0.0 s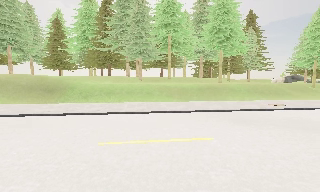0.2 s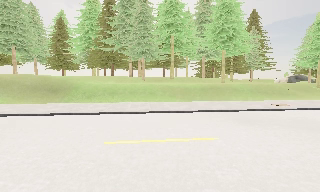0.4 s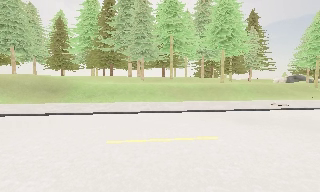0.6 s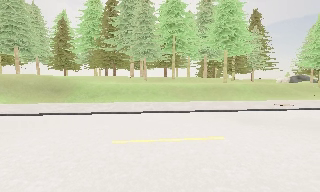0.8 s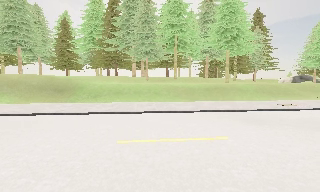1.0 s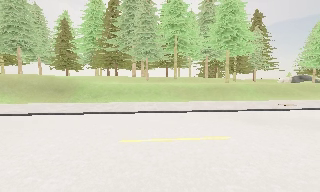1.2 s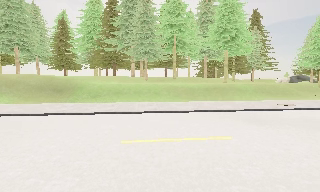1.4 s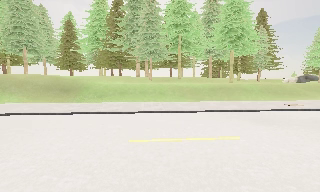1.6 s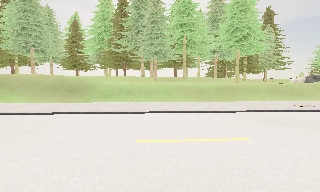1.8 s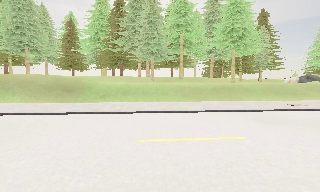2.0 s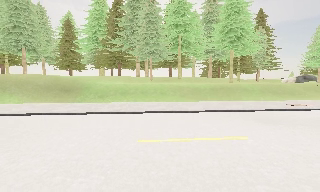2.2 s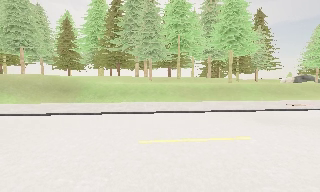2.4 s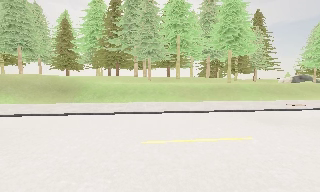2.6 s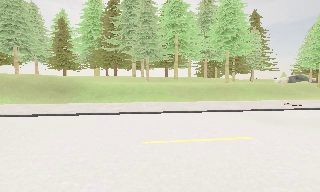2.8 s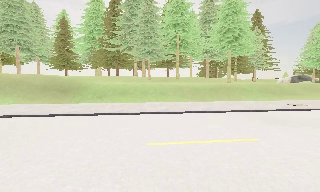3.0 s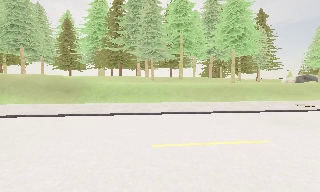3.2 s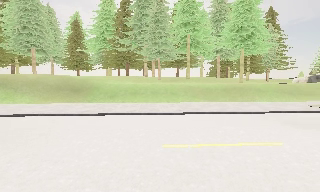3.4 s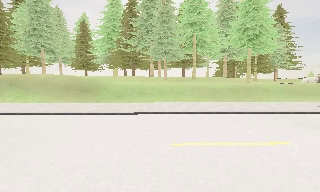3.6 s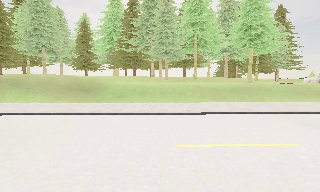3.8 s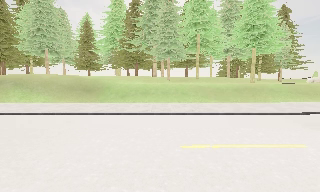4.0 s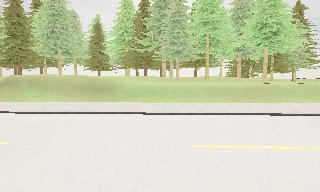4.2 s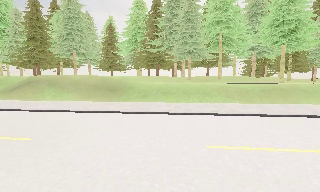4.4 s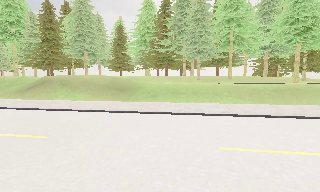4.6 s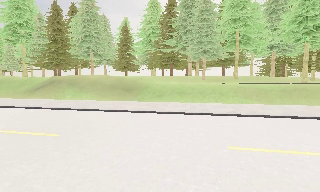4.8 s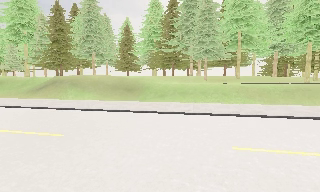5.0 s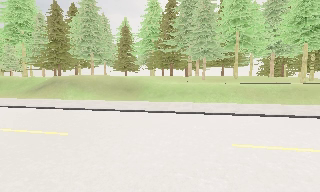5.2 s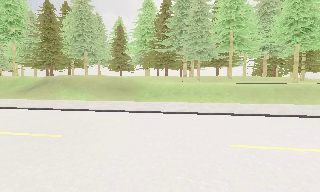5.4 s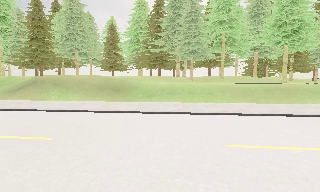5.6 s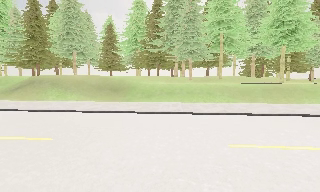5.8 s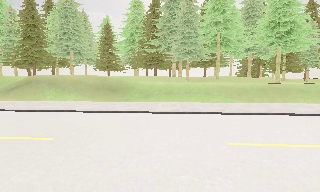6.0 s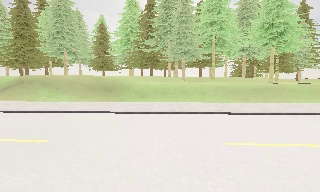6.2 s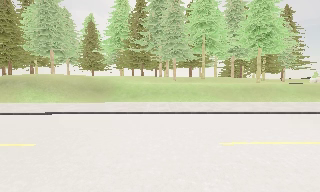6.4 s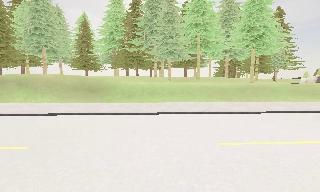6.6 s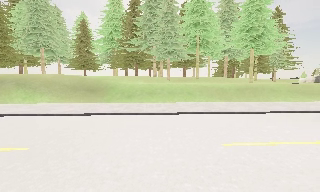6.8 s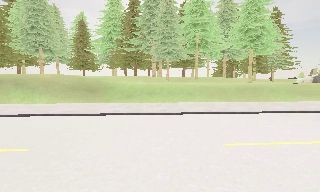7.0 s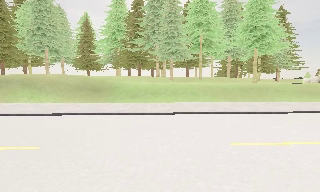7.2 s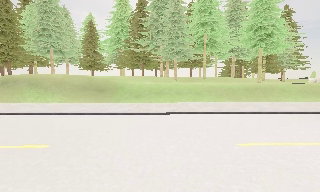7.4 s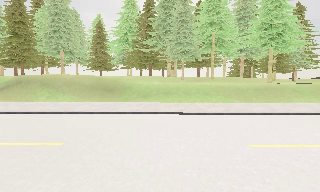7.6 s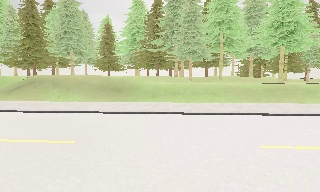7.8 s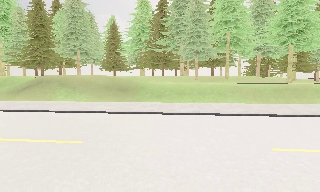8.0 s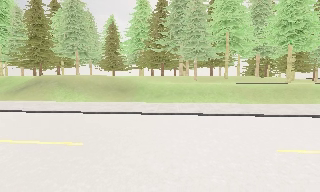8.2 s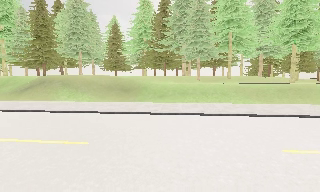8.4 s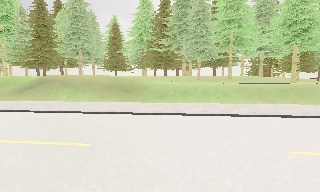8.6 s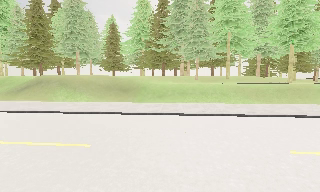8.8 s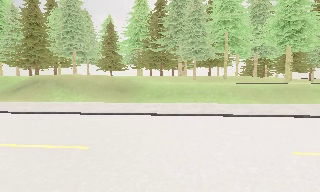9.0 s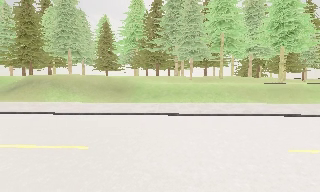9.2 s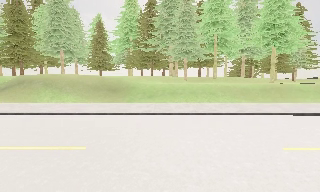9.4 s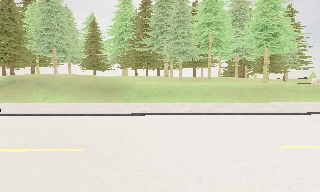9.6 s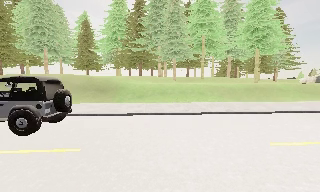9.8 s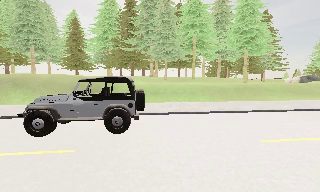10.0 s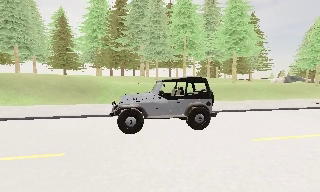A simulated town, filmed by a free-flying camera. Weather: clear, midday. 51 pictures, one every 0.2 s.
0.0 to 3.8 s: The camera travels to its left, about 2 m, so close, fixed things drift to the right.
3.8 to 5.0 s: The camera pans to its left, which is counterclockwise from overhead, by about 10 degrees. It travels to its left, about 0.5 m, so close, fixed things drift to the right.
5.0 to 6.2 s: The scene slides to the left, as the camera pans about 10 degrees to its right. It travels to its left, about 0.5 m.
6.2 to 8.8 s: The camera travels to its left, about 1 m, so close, fixed things drift to the right.
8.8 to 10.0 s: The scene slides to the left, as the camera pans about 15 degrees to its right. It travels to its left, about 0.5 m.
The film runs backward here.
